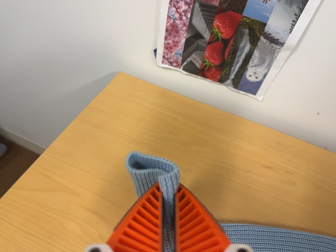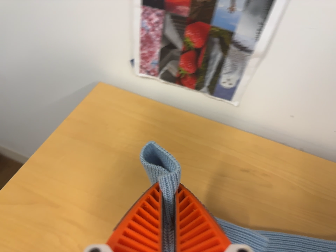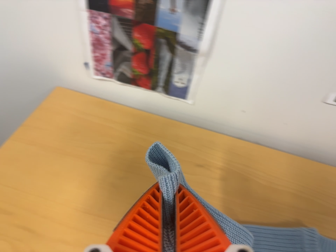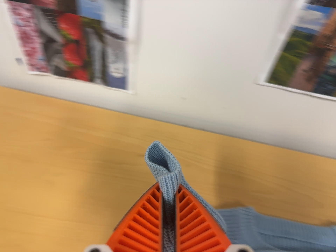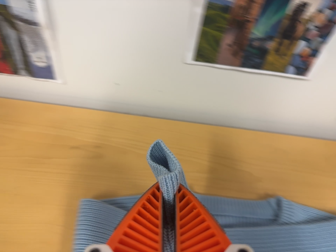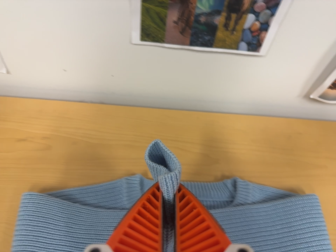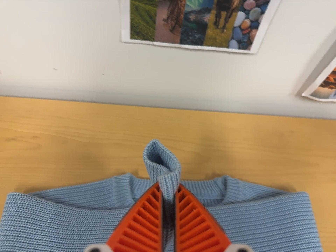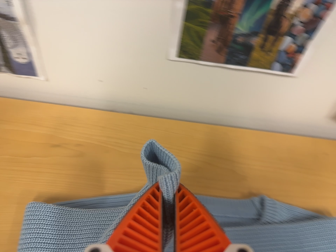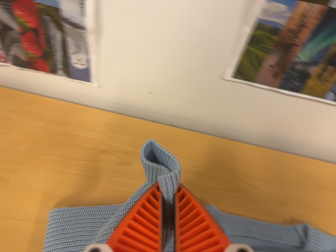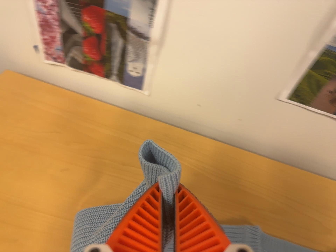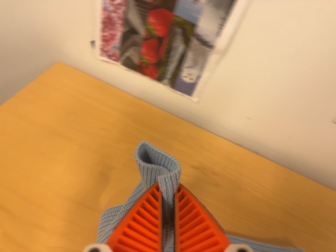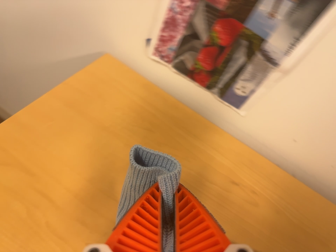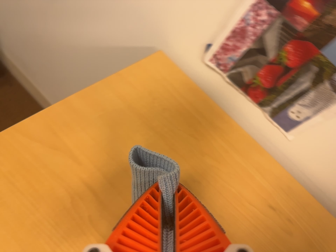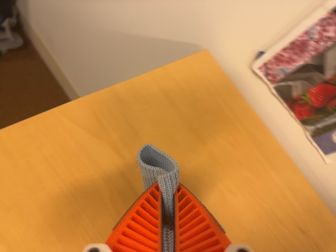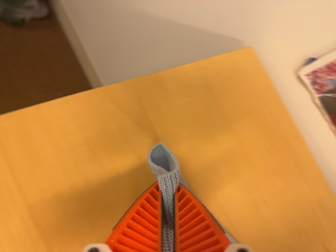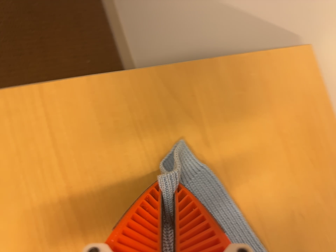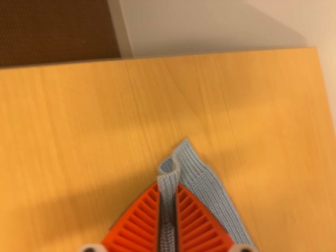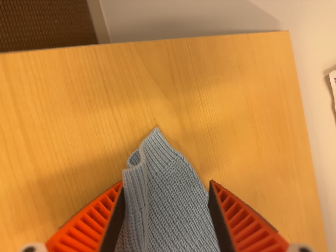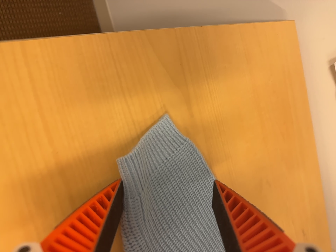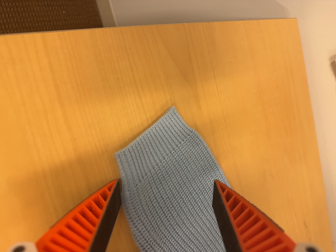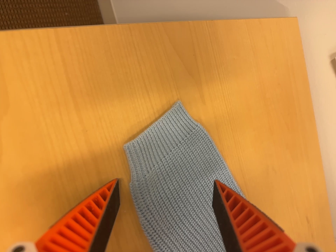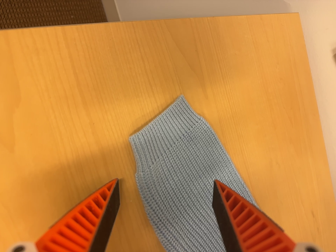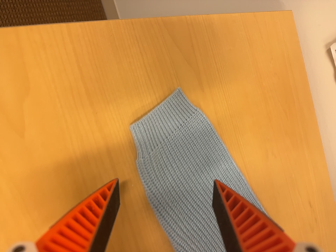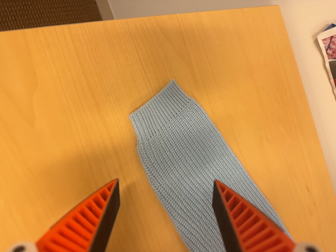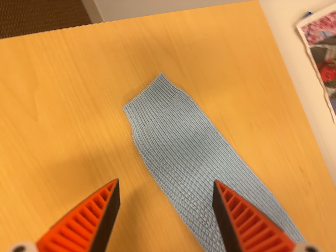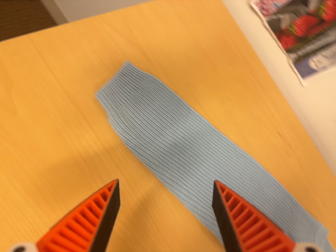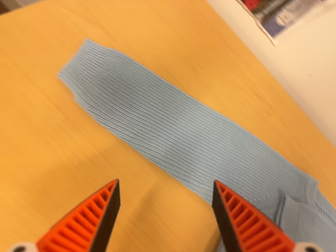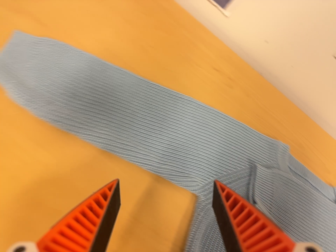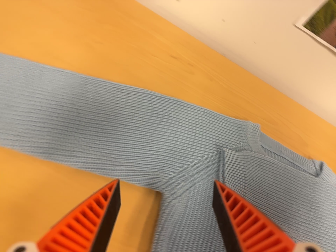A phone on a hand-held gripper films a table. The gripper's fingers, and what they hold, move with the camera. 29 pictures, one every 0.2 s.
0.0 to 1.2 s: The scene slides to the left, as the camera pans about 15 degrees to its right. It travels to its right, about 30 cm, so close, fixed things drift to the left. It rolls about its line of sight by about 20 degrees, and the scene rotates counterclockwise.
1.2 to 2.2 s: The scene slides to the right, as the camera pans about 10 degrees to its left. It travels to its left, about 30 cm, so close, fixed things drift to the right. It rolls about its line of sight by about 30 degrees, and the scene rotates clockwise.
2.2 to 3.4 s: The camera travels to its left, about 24 cm, so close, fixed things drift to the right. Its aim tips toward the bottom of its view by about 15 degrees, and the scene shifts upward. It rolls about its line of sight by about 40 degrees, and the scene rotates clockwise.
3.4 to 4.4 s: The camera travels backward and toward the bottom of its view, about 7 cm, so what stands in front gets smaller.
4.4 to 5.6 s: The camera travels to its right and toward the bottom of its view, about 22 cm, so close, fixed things drift to the left. It rolls about its line of sight by about 45 degrees, and the scene rotates counterclockwise.
The film runs backward here.
